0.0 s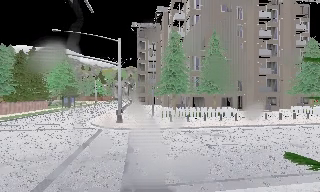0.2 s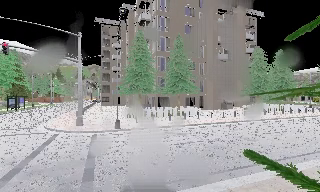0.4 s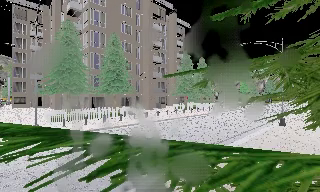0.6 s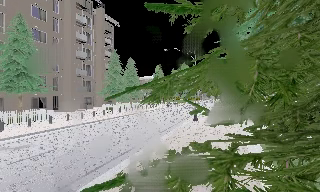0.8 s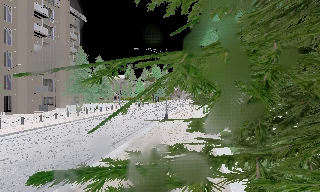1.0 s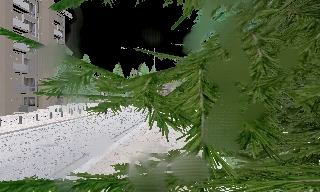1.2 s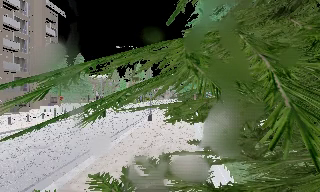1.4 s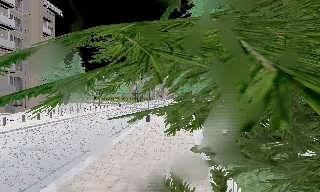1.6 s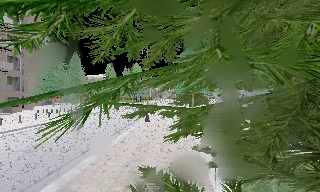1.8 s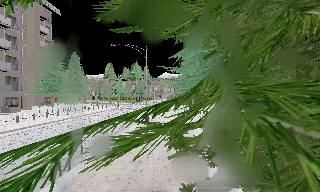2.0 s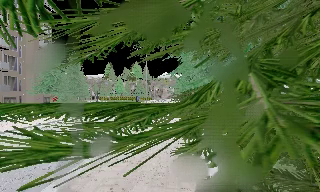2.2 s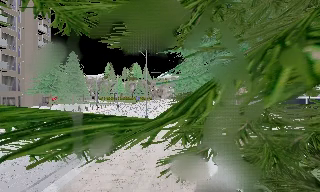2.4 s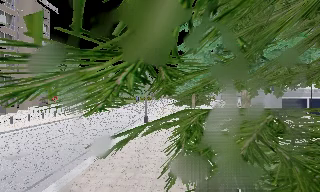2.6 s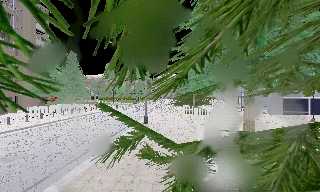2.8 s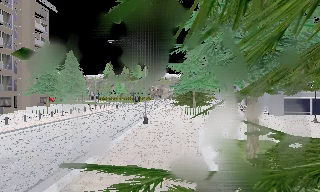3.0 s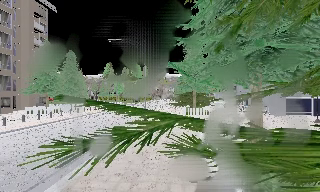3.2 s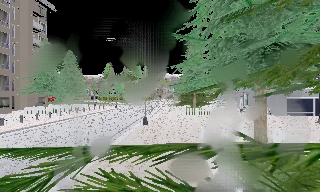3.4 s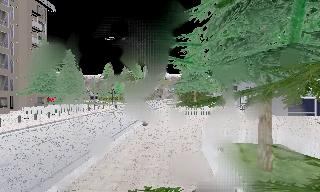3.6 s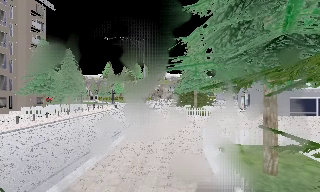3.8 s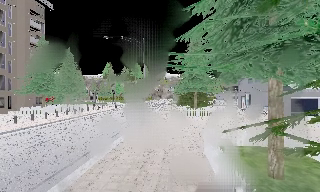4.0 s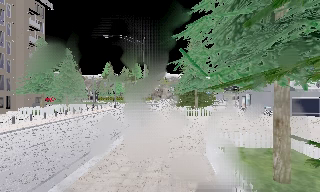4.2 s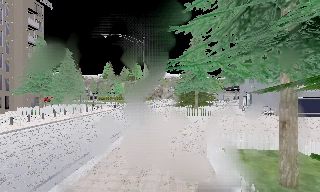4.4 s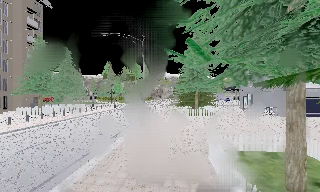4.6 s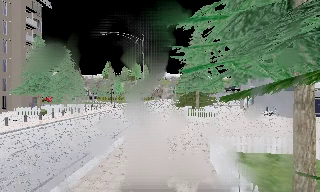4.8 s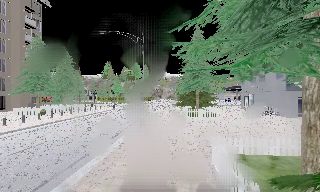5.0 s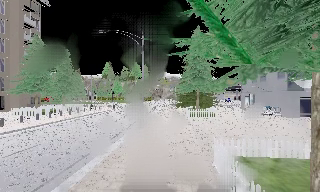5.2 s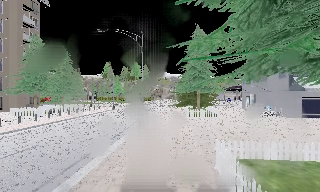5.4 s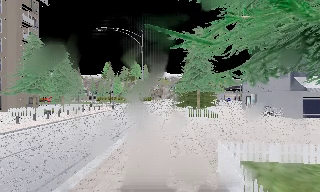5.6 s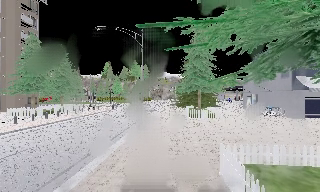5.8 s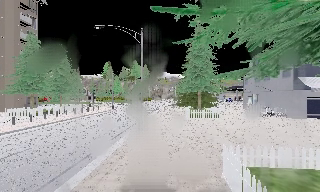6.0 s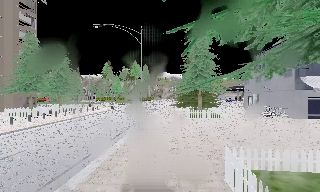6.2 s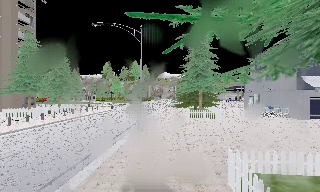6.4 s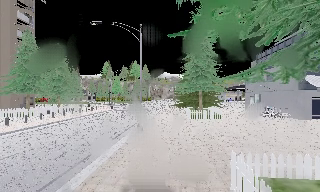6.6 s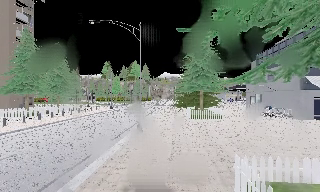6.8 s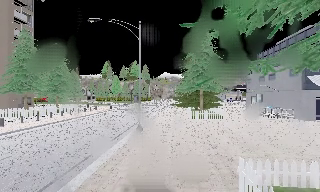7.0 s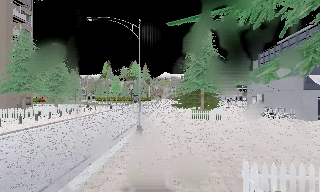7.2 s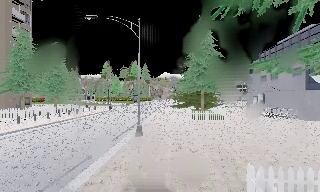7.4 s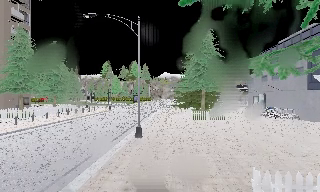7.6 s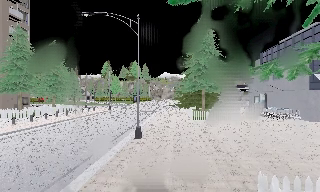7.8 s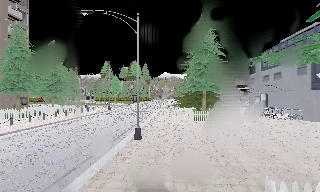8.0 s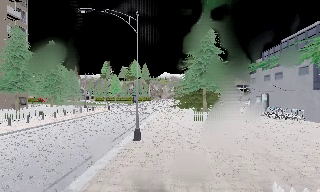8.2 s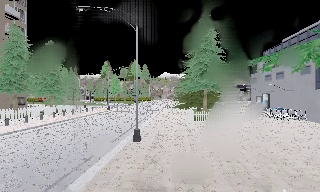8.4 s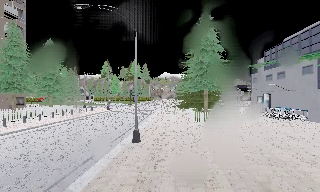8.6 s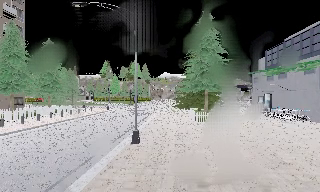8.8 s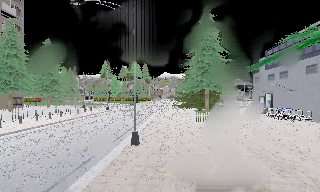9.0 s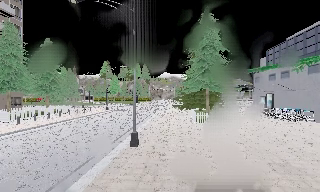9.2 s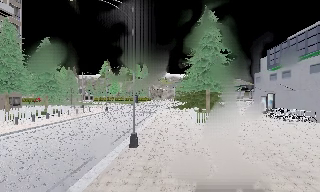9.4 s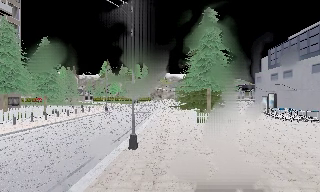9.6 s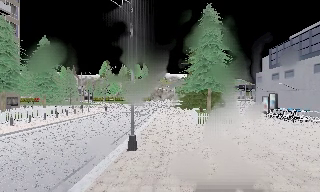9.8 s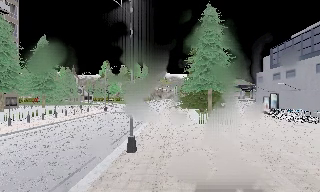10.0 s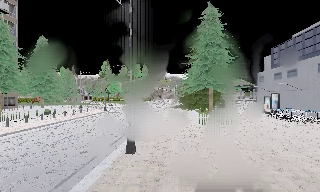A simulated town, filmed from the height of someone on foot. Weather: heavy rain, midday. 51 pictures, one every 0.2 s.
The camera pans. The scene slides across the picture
to the left.
The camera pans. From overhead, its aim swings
clockwise.
0.0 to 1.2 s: The camera swings to its right by about 75 degrees, and the scene slides to the left. It travels forward, about 1 m.
1.2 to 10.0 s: The camera travels forward, about 9 m, so what stands in front looms larger.
The film runs forward here.
